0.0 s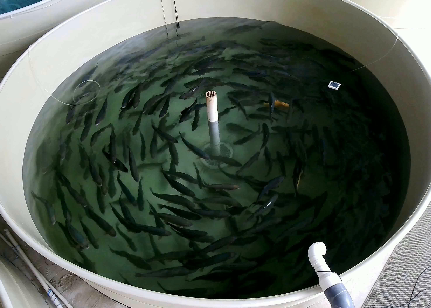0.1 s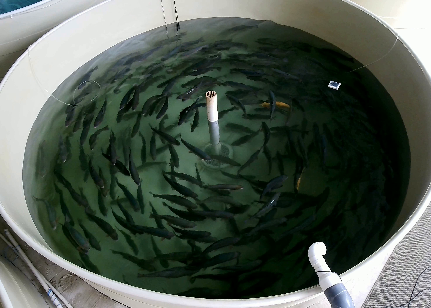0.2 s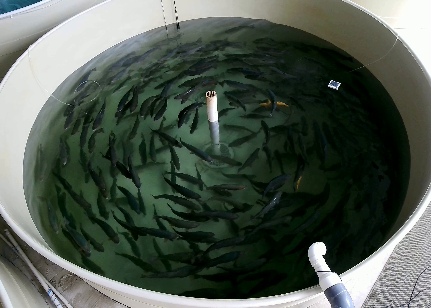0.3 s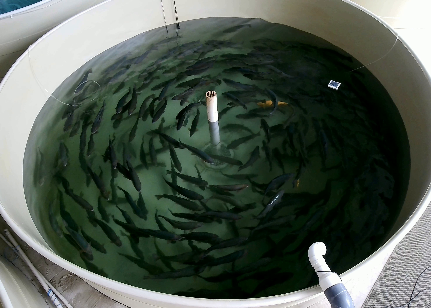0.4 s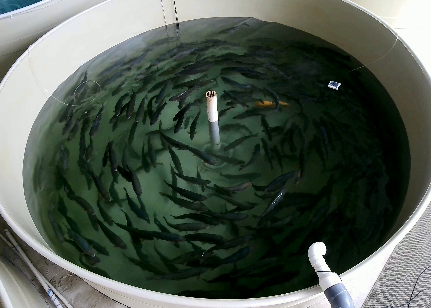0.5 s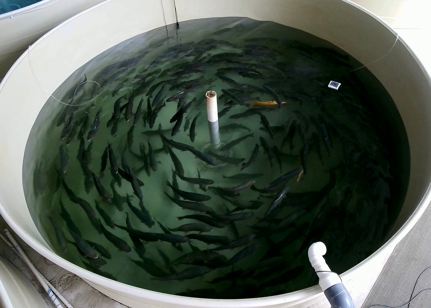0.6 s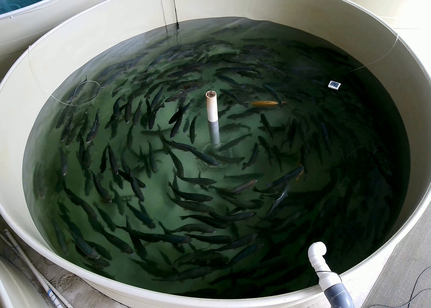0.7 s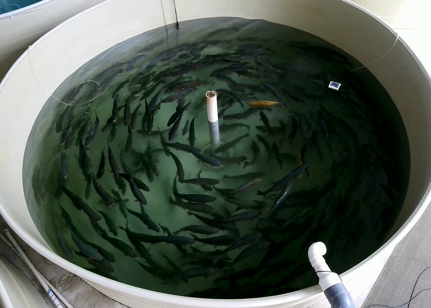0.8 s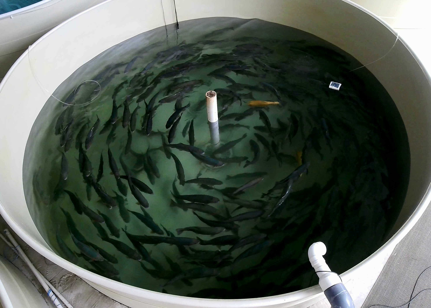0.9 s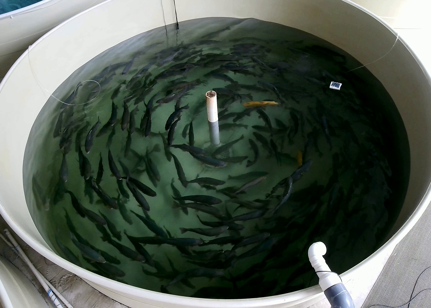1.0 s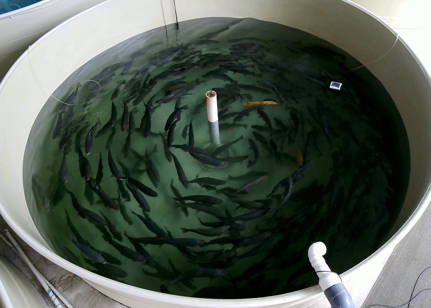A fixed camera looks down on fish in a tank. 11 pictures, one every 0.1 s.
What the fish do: Normal cruising.
